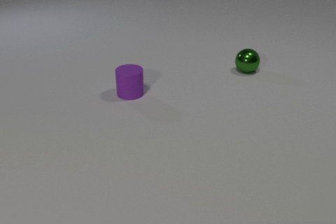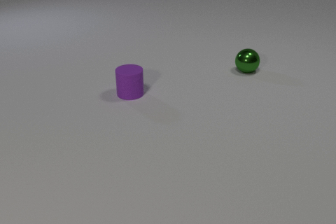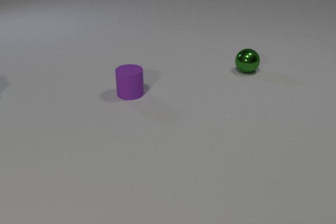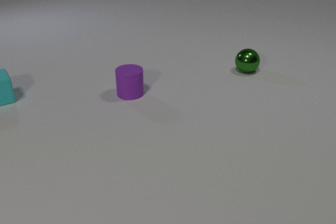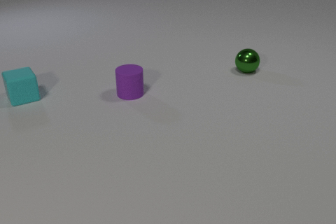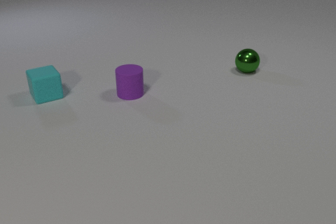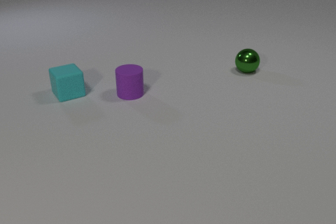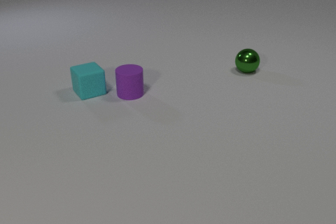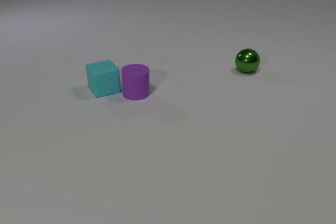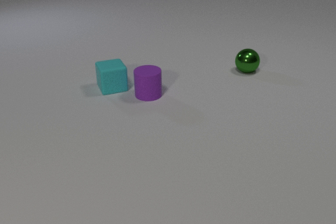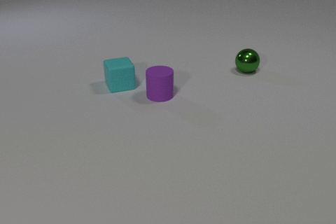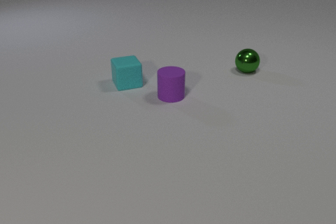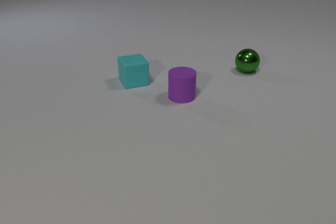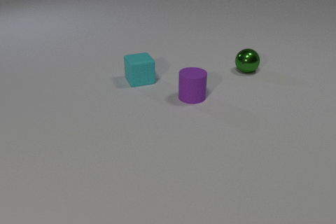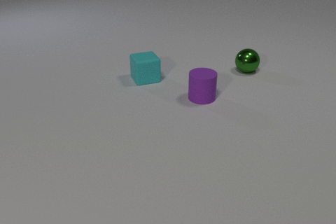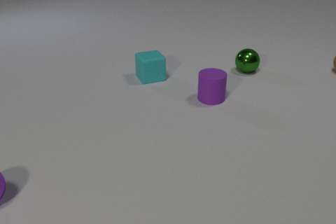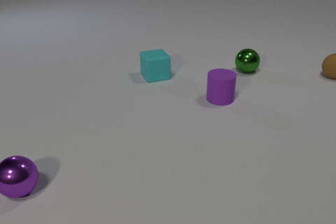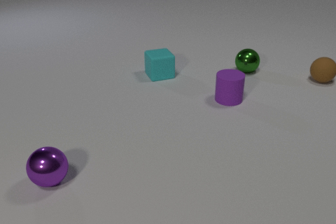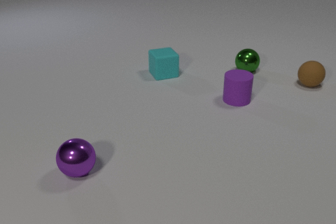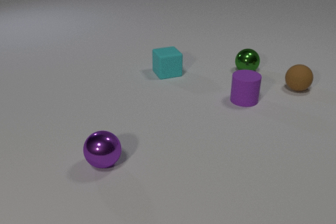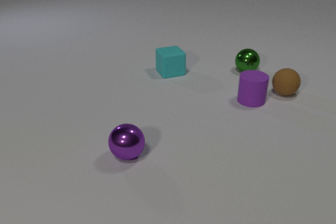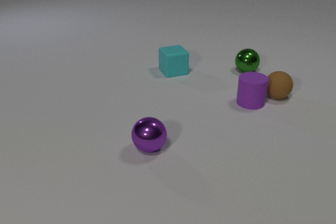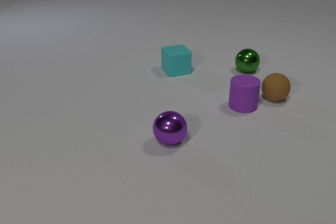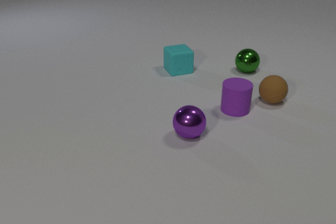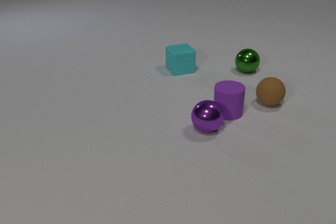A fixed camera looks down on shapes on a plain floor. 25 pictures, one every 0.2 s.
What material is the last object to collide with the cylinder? metal.
How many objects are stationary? 1.
What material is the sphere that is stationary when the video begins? metal.
0.0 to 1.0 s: The cyan rubber cube comes in at the left edge, slides to the right.
1.0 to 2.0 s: The cyan rubber cube slides to the right. The purple rubber cylinder slides to the right. The cyan rubber cube and the purple rubber cylinder collide.
2.0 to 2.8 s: The cyan rubber cube slides to the right and away from the camera. The purple rubber cylinder slides to the right.
2.8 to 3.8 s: The cyan rubber cube slides to the right and away from the camera. The purple rubber cylinder slides to the right. The brown rubber sphere comes in at the right edge, rolls toward the camera and to the left. The purple metal sphere comes in at the left edge, rolls to the right.
3.8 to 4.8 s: The cyan rubber cube slides to the right and away from the camera. The purple rubber cylinder slides toward the camera and to the left. The brown rubber sphere rolls toward the camera and to the left. The purple metal sphere rolls to the right and away from the camera. The purple rubber cylinder and the brown rubber sphere collide.
